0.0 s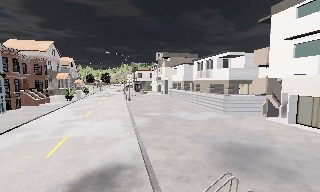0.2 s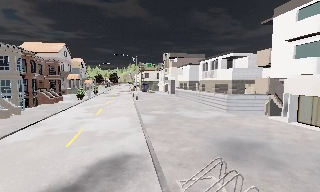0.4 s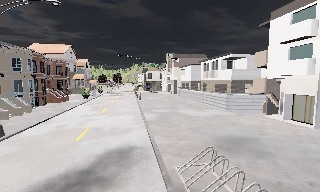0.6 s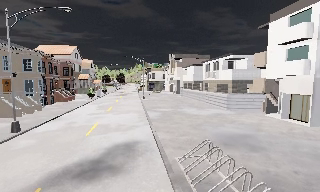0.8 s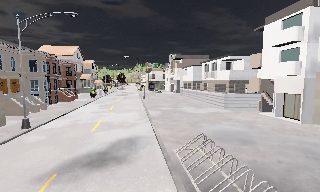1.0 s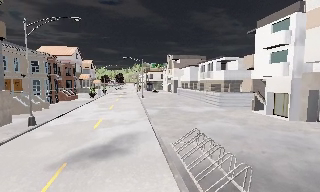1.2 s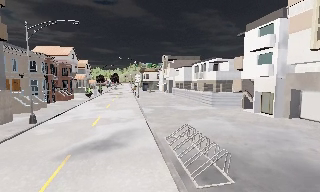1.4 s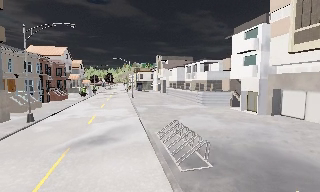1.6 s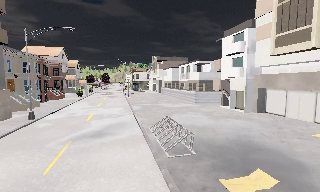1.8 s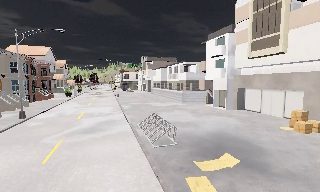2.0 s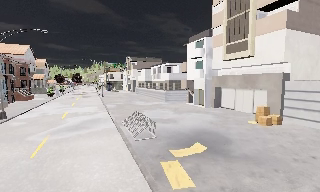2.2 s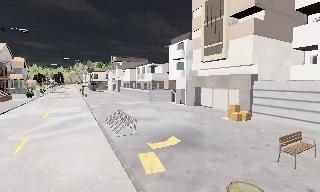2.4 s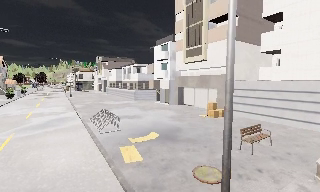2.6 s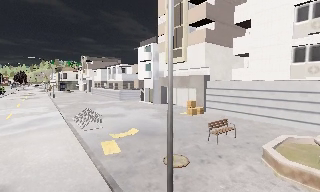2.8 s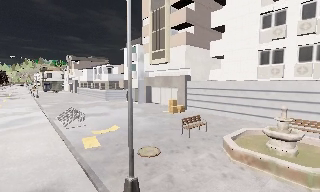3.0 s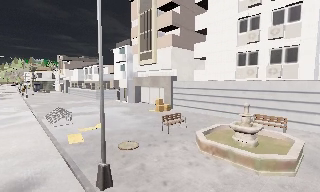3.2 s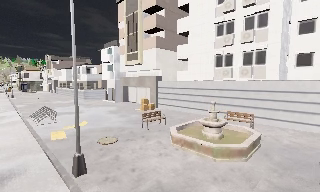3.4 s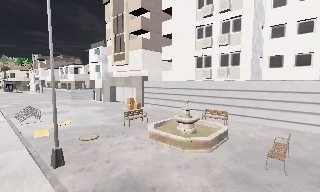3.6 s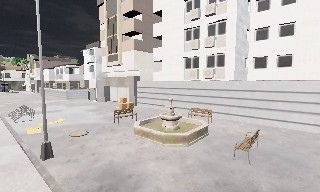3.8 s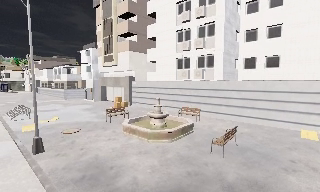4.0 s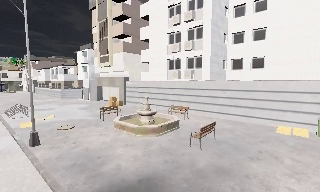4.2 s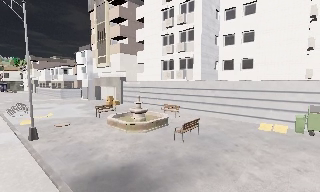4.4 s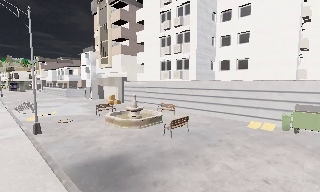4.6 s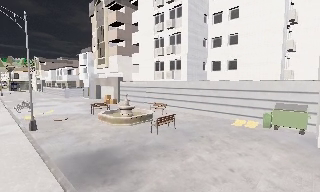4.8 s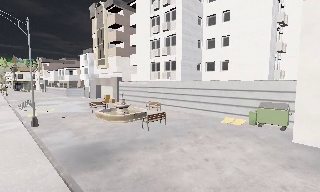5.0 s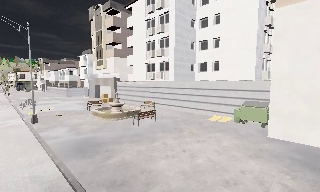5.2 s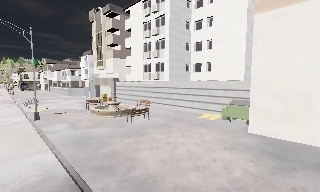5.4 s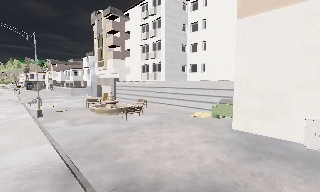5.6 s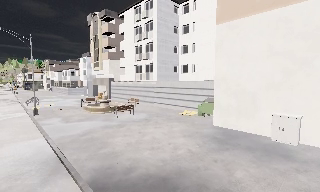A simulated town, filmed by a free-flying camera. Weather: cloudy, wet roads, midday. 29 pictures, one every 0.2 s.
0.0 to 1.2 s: The camera travels backward, about 5 m, so what stands in front gets smaller.
1.2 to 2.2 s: The scene slides to the left, as the camera pans about 15 degrees to its right. It travels backward, about 5 m, so what stands in front gets smaller.
2.2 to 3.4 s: The camera pans to its right, which is clockwise from overhead, by about 20 degrees. It travels backward and to its right, about 6 m, so what stands in front gets smaller.
3.4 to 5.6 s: The camera travels to its right and backward, about 12 m, so close, fixed things drift to the left.
The film runs backward here.
